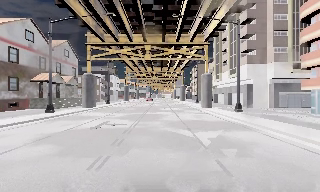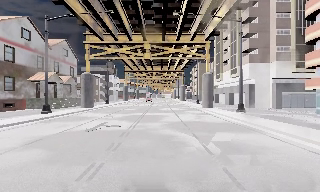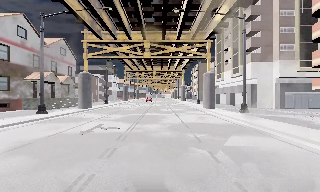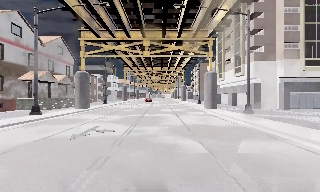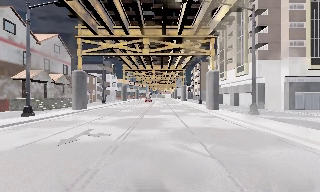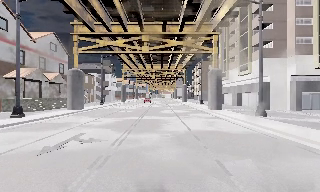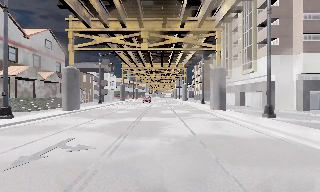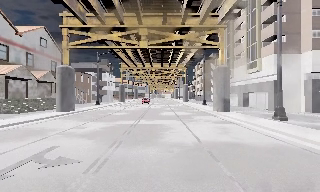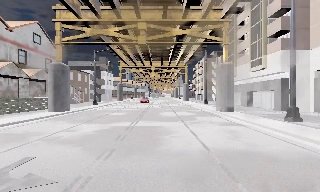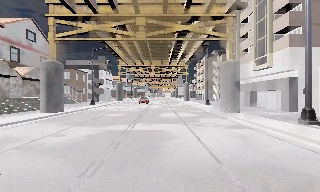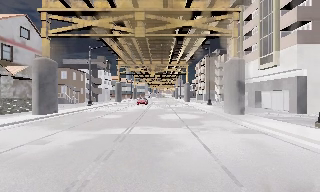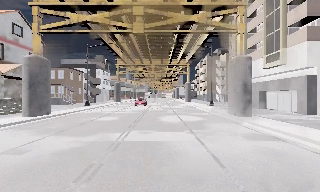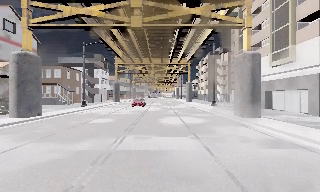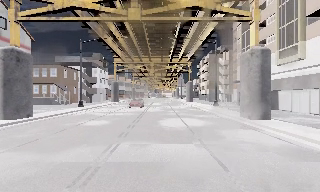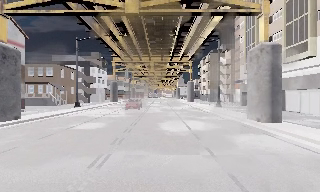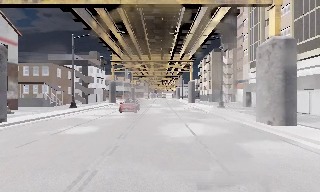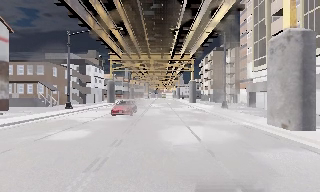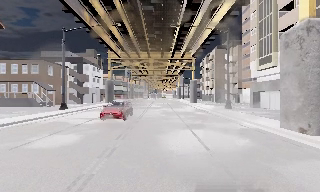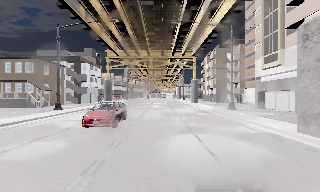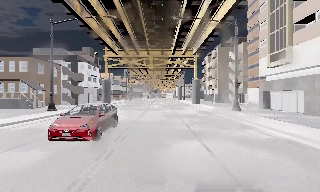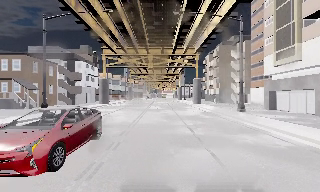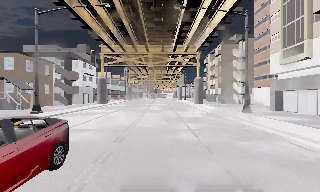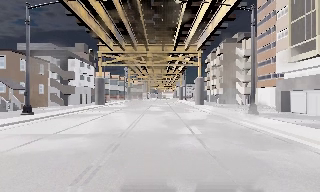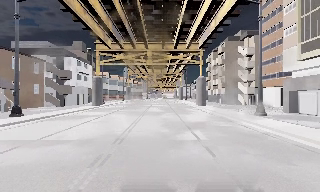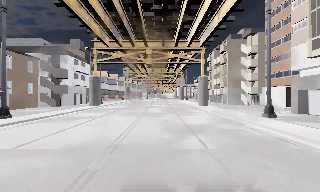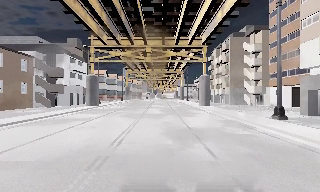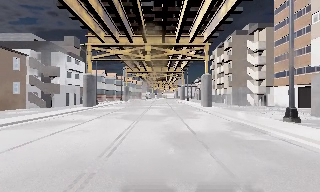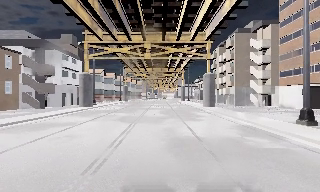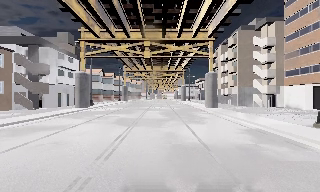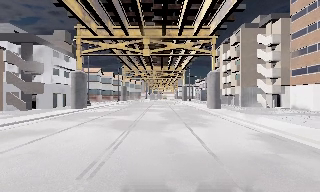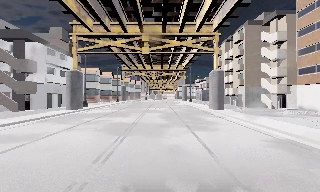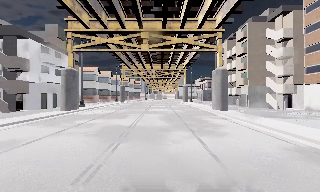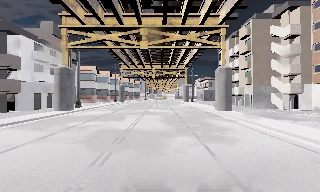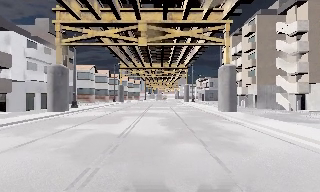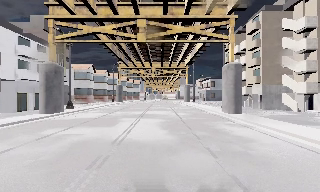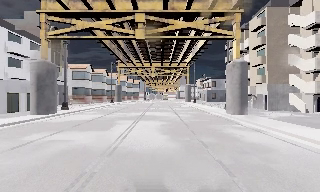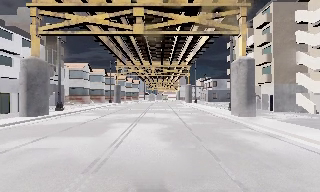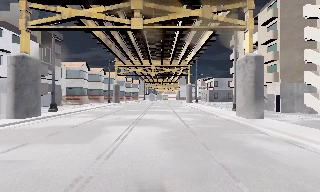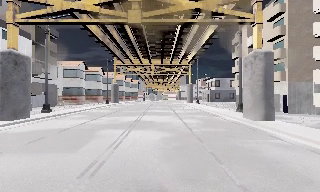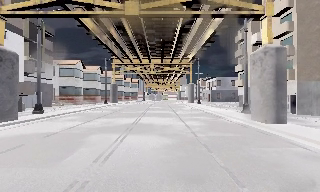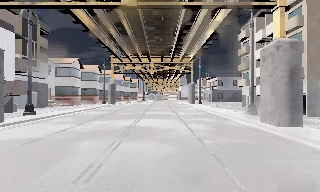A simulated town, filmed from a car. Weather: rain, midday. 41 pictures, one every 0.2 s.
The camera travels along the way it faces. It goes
forward.
0.0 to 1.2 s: The camera travels forward, about 5 m, so what stands in front looms larger. It gains speed.
1.2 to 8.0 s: The camera travels forward, about 40 m, so what stands in front looms larger.
The film runs forward here.
